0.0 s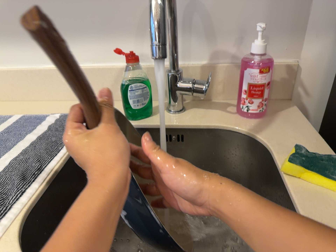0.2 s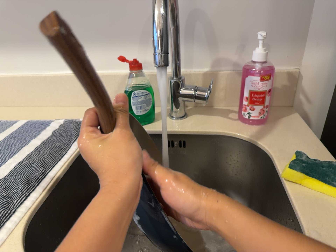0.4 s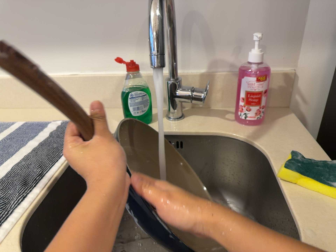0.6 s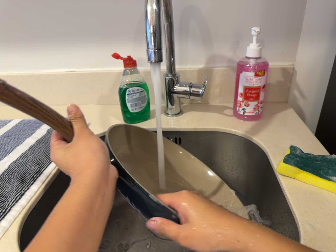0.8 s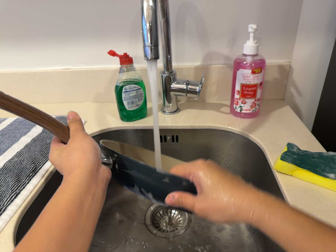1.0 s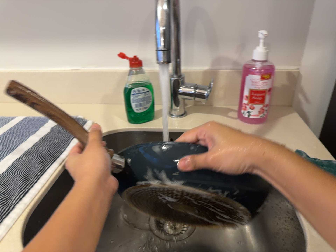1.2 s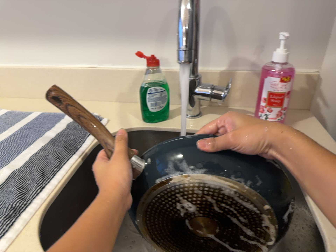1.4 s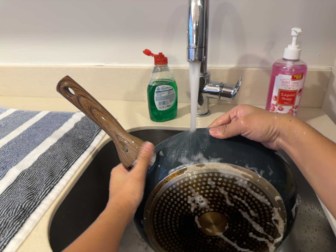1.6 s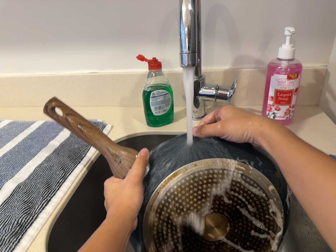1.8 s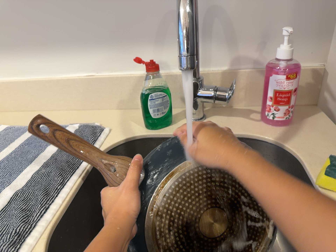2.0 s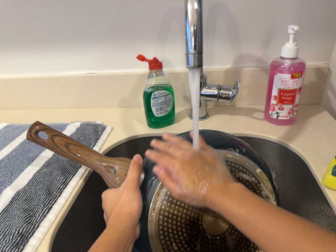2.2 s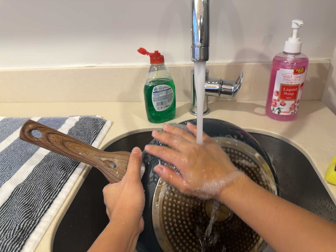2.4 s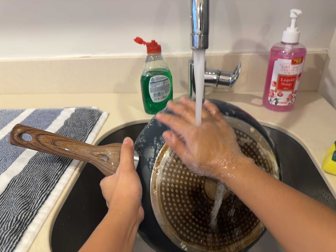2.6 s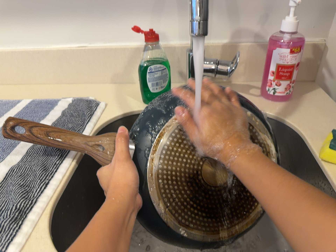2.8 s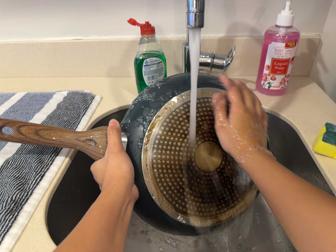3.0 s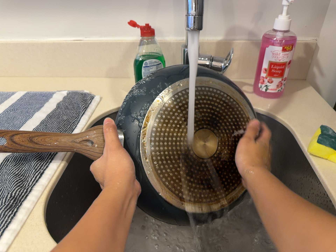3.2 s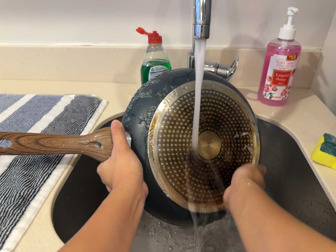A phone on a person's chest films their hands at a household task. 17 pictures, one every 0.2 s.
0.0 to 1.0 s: The camera keeps its place and its aim.
1.0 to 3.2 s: The camera travels to its left, about 5 cm, so close, fixed things drift to the right.
The film runs forward here.
